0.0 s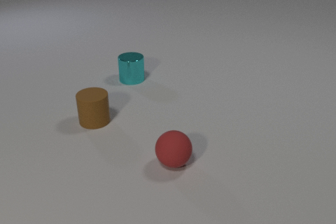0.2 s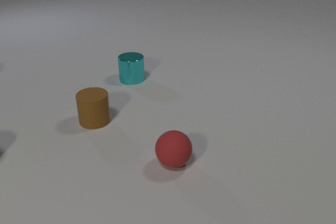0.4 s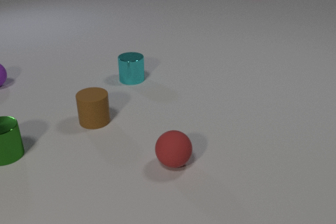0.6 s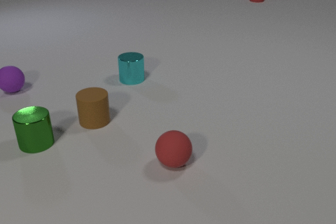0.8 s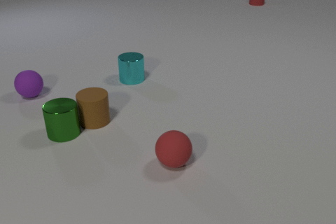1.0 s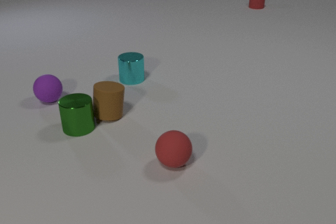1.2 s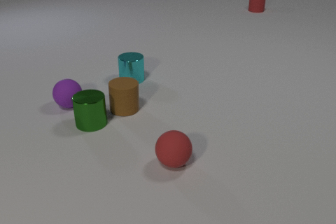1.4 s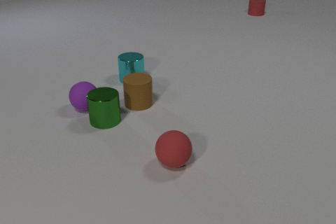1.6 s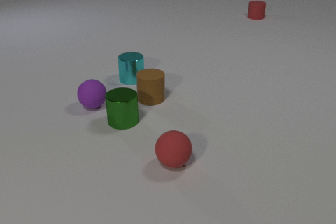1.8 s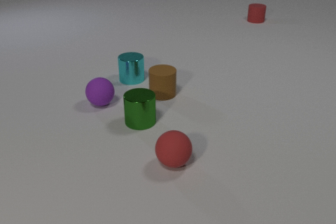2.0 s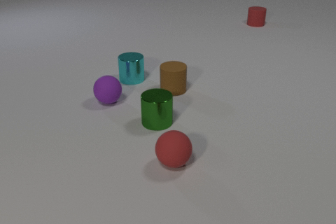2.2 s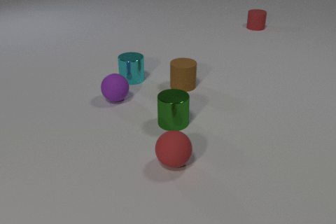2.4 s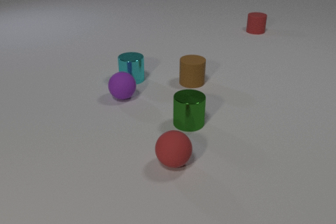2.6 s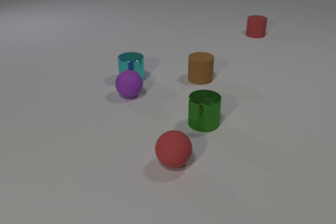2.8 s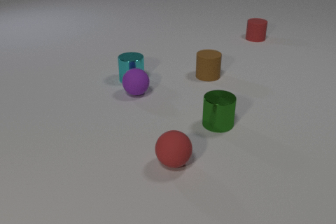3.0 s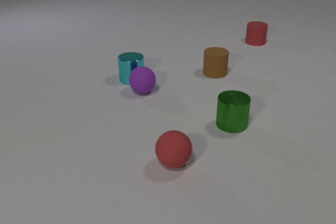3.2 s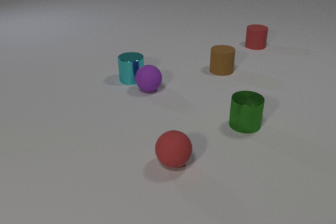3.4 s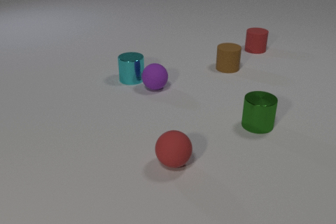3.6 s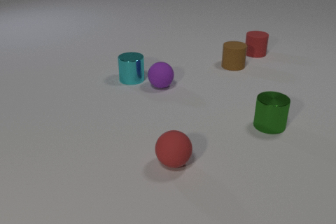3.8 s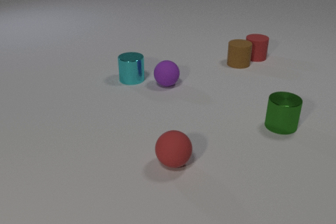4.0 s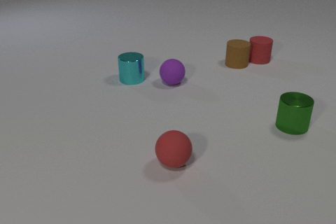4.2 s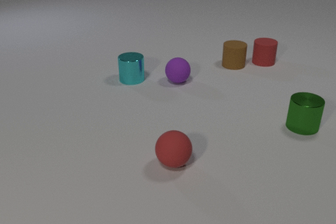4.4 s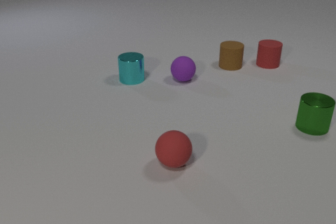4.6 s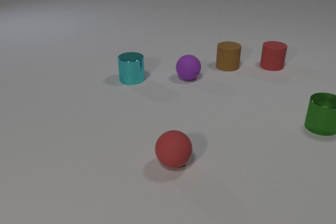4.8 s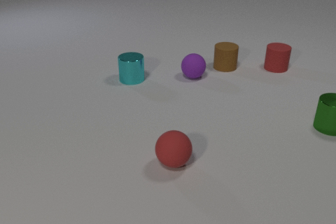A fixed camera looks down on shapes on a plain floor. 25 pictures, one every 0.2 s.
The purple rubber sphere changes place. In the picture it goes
to the right.
The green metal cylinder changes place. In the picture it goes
to the right.
0.0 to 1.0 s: The green metal cylinder comes in at the left edge, slides to the right. The brown rubber cylinder slides to the right and away from the camera. The red rubber cylinder comes in at the top edge, slides toward the camera. The purple rubber sphere comes in at the left edge, rolls toward the camera and to the right. The green metal cylinder and the brown rubber cylinder collide.
1.0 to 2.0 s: The green metal cylinder slides to the right. The brown rubber cylinder slides to the right and away from the camera. The red rubber cylinder slides toward the camera. The purple rubber sphere rolls to the right. The green metal cylinder and the purple rubber sphere collide.
2.0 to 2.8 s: The green metal cylinder slides to the right. The brown rubber cylinder slides to the right and away from the camera. The red rubber cylinder slides toward the camera. The purple rubber sphere rolls to the right and away from the camera.
2.8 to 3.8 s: The green metal cylinder slides to the right. The brown rubber cylinder slides away from the camera and to the right. The red rubber cylinder slides toward the camera. The purple rubber sphere rolls to the right and away from the camera.
3.8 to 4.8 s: The green metal cylinder slides to the right. The brown rubber cylinder slides to the left and toward the camera. The red rubber cylinder slides toward the camera and to the right. The purple rubber sphere rolls to the right and away from the camera. The brown rubber cylinder and the red rubber cylinder collide.
What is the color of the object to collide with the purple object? green.
Are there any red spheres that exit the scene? no.
How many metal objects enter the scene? 1.
